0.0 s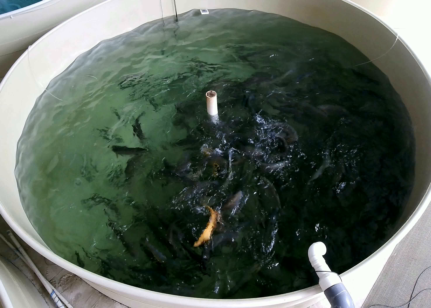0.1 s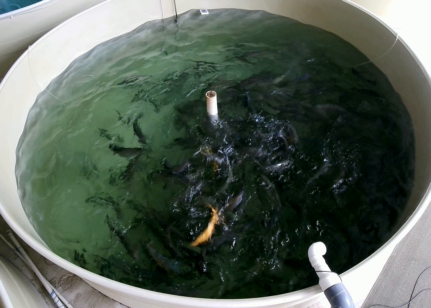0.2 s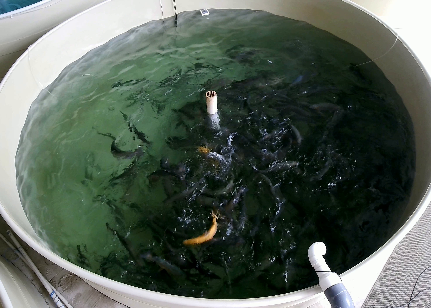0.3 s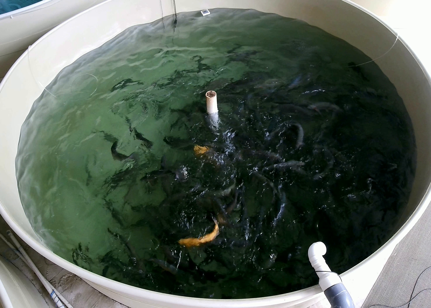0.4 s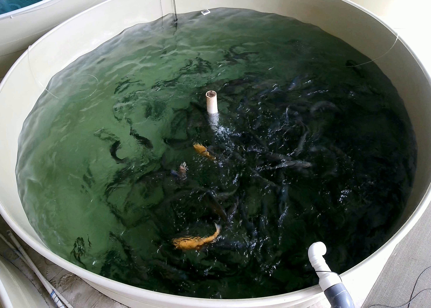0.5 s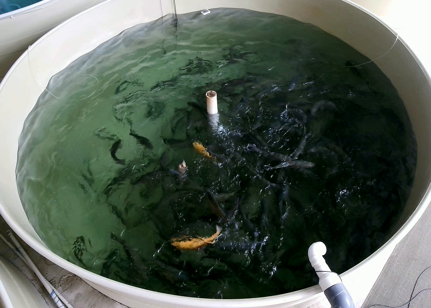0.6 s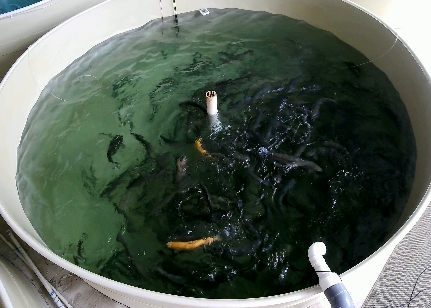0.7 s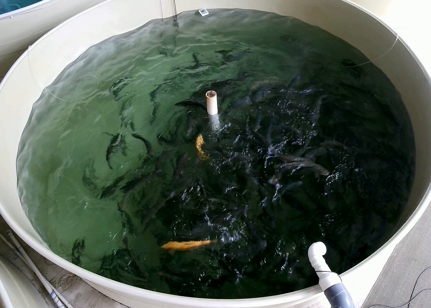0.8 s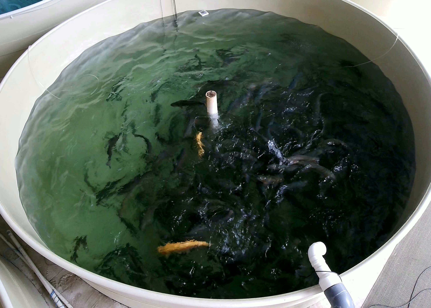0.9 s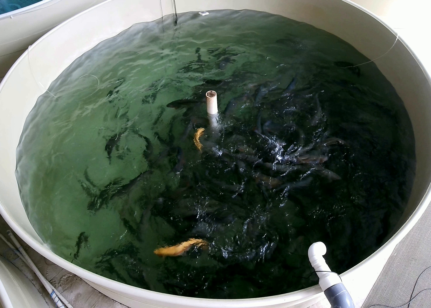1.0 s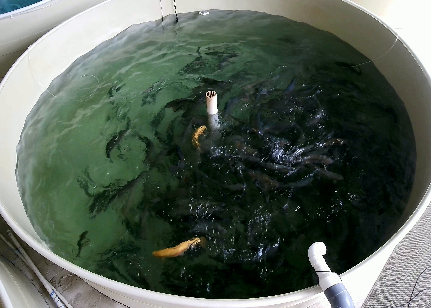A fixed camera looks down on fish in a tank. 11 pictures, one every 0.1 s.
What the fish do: Weak feeding.
